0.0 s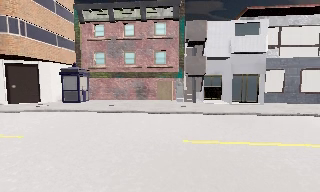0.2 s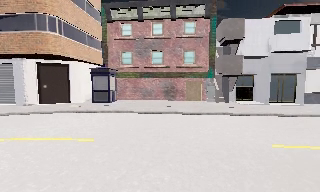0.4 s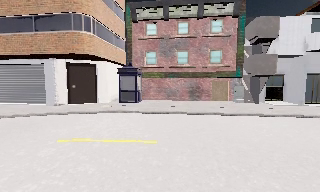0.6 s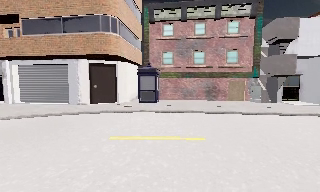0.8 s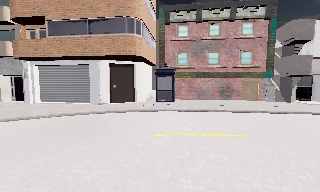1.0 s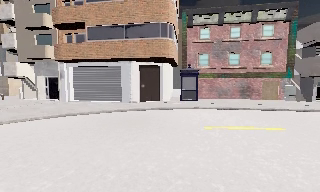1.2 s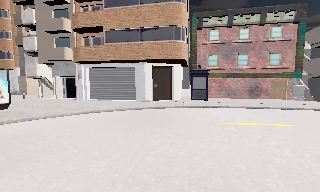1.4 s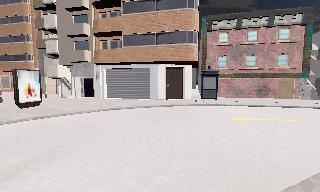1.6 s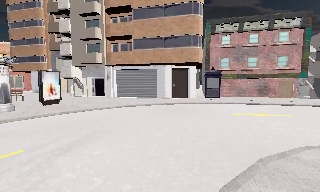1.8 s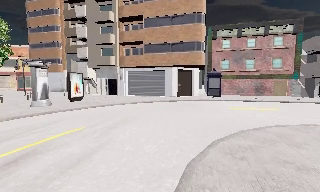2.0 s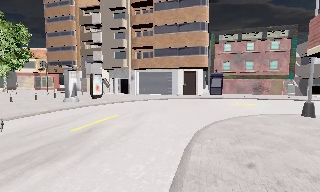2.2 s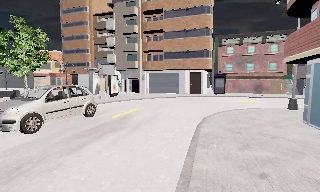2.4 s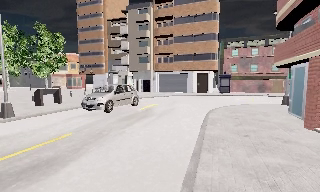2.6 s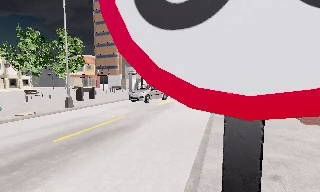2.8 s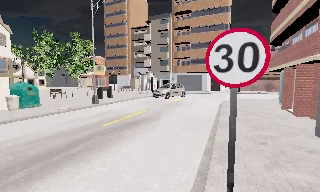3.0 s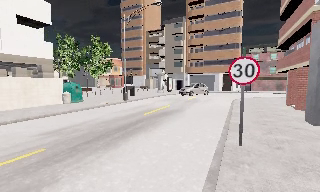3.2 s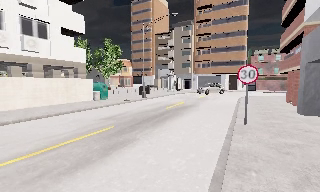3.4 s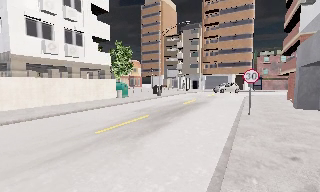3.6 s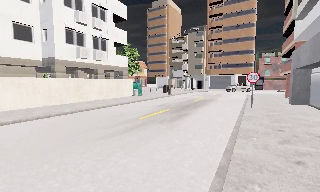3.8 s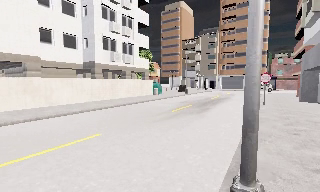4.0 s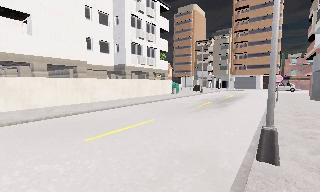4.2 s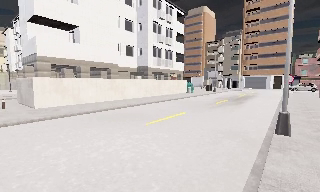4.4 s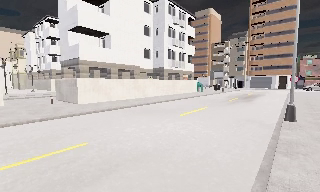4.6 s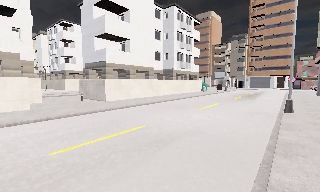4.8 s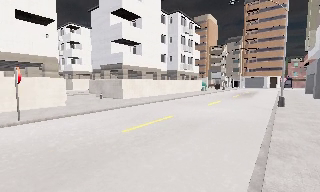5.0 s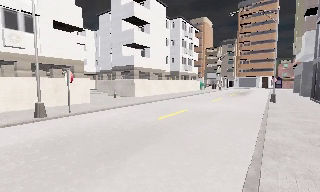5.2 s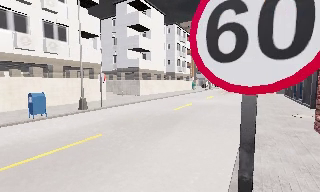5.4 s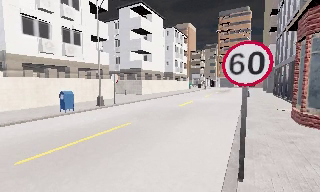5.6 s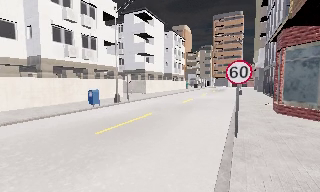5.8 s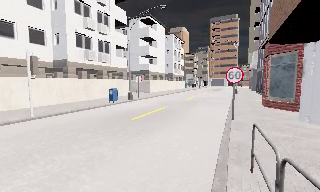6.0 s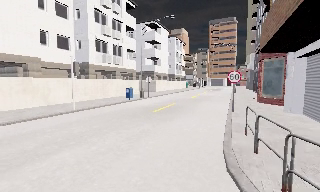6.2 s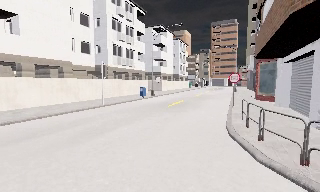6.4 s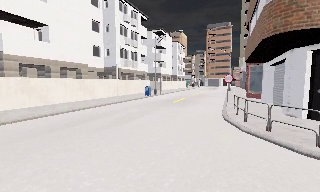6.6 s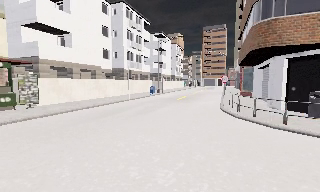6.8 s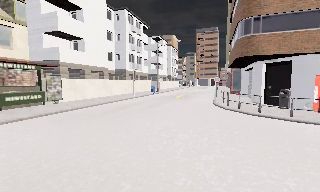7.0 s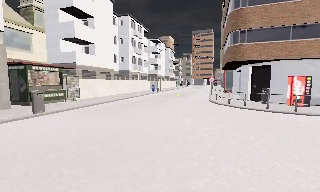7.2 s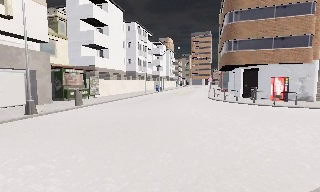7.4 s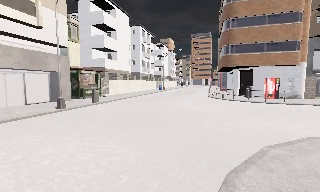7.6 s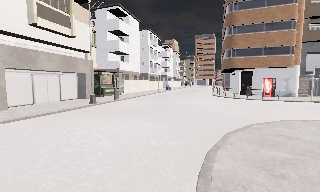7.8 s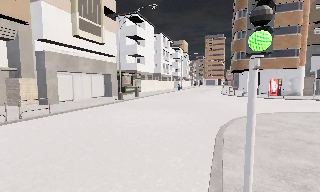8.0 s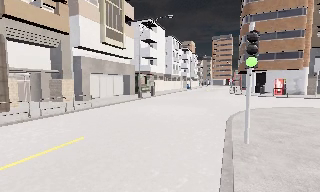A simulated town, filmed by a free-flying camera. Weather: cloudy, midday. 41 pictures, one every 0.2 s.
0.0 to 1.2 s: The camera travels to its left, about 9 m, so close, fixed things drift to the right.
1.2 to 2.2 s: The camera travels backward, about 9 m, so what stands in front gets smaller. It gains speed.
2.2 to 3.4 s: The camera swings to its left by about 10 degrees, and the scene slides to the right. It travels backward and to its left, about 14 m, so what stands in front gets smaller.
3.4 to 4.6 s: The camera travels backward and to its left, about 14 m, so what stands in front gets smaller.
4.6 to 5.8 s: The camera pans to its right, which is clockwise from overhead, by about 15 degrees. It travels backward and to its left, about 14 m, so what stands in front gets smaller.
5.8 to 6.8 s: The camera travels backward and to its left, about 11 m, so what stands in front gets smaller.
6.8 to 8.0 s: The camera travels backward, about 14 m, so what stands in front gets smaller.
The film runs backward here.
